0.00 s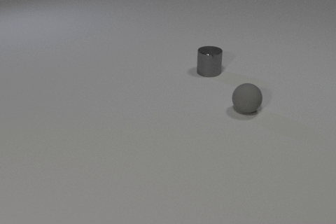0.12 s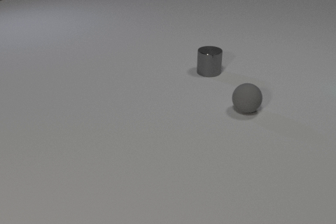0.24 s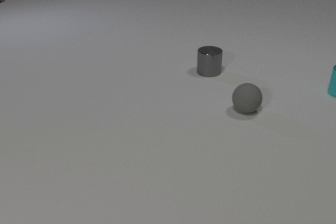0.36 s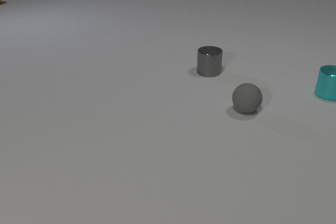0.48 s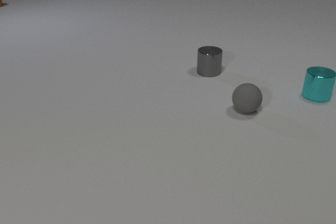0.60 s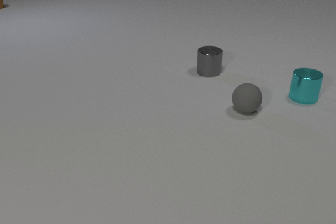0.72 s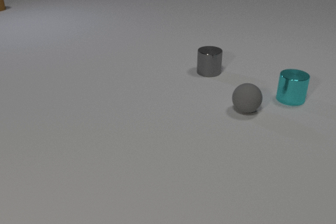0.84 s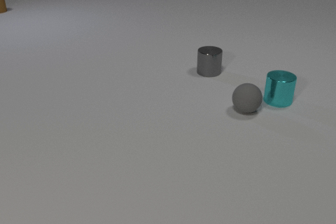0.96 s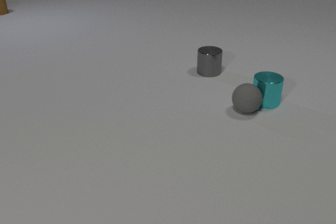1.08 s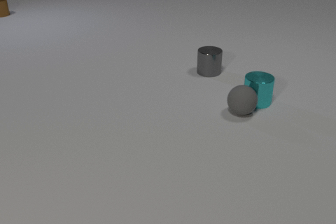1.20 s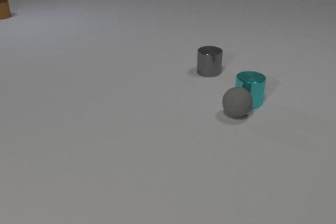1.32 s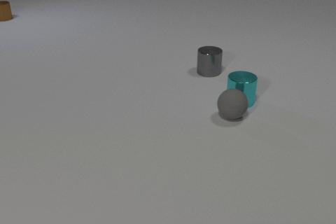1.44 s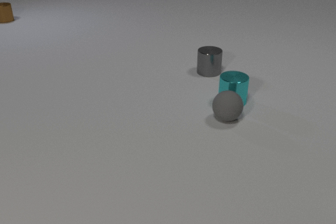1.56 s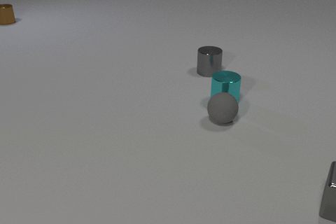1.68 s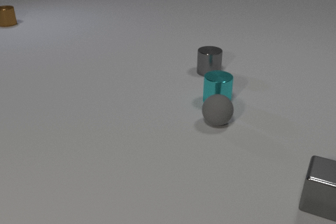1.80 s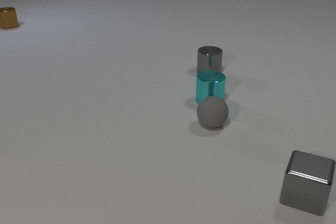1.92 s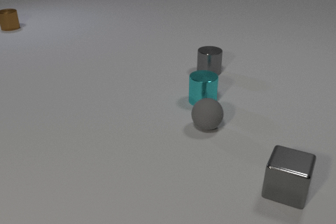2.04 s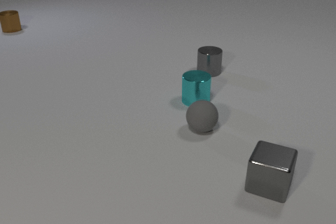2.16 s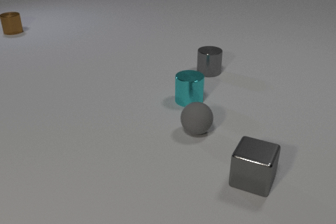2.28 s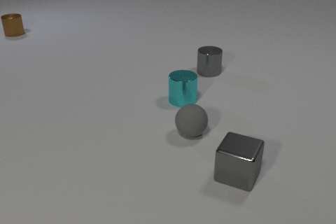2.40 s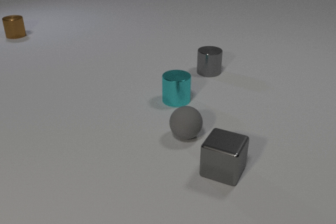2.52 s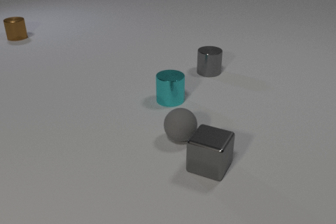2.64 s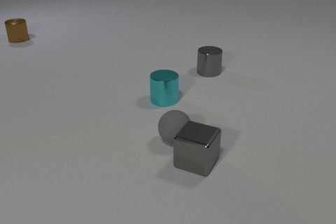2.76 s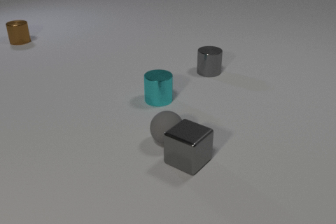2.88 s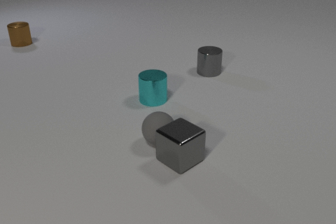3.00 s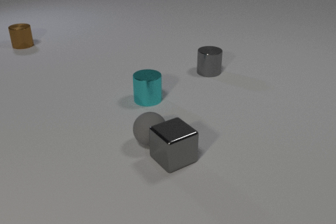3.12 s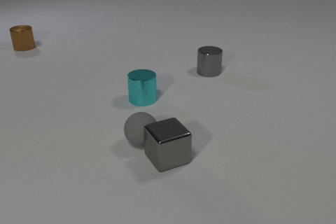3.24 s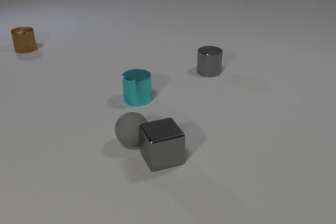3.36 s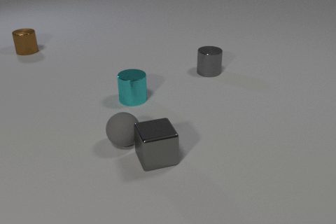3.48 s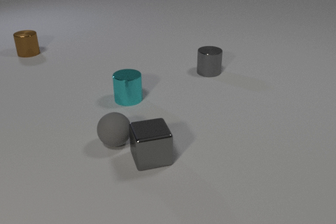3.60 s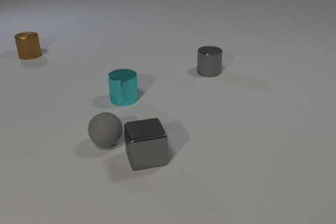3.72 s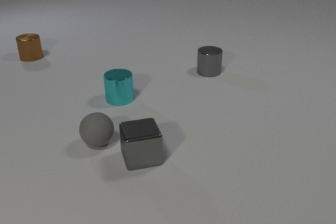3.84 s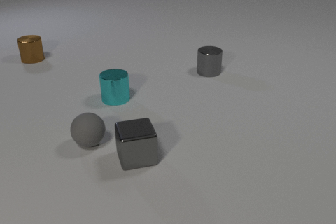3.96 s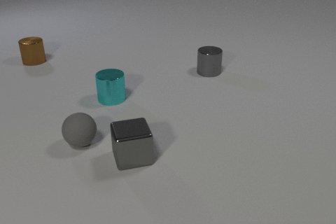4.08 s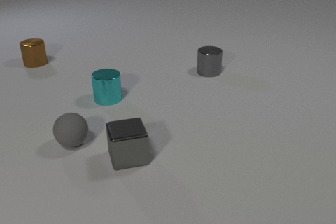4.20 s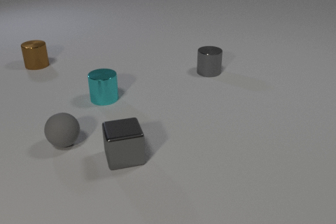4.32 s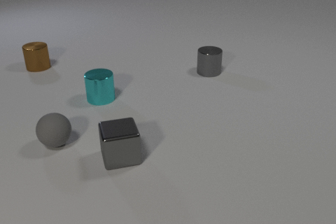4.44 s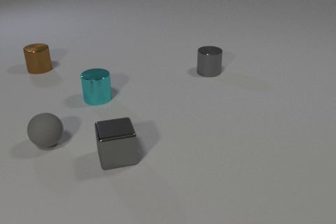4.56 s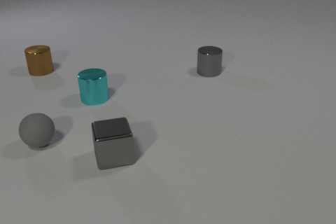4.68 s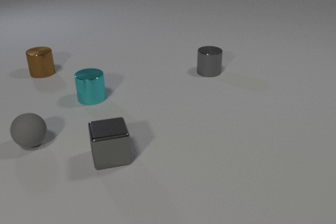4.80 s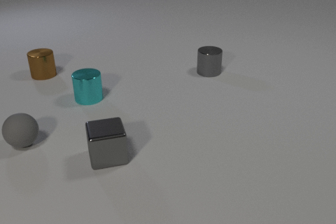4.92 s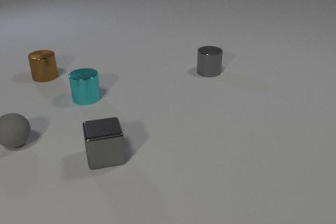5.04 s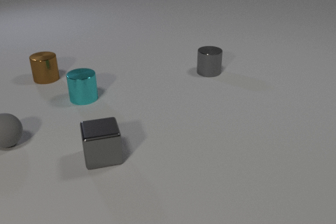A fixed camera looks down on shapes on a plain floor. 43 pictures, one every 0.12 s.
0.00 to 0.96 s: The cyan metal cylinder comes in at the right edge, slides to the left and toward the camera. The brown metal cylinder comes in at the left edge, slides toward the camera. The cyan metal cylinder and the gray rubber sphere collide.
0.96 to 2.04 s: The cyan metal cylinder slides to the left. The gray rubber sphere rolls toward the camera and to the left. The brown metal cylinder slides toward the camera. The gray metal cube comes in at the right edge, slides to the left.
2.04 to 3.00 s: The cyan metal cylinder slides to the left. The gray rubber sphere rolls to the left and toward the camera. The brown metal cylinder slides toward the camera. The gray metal cube slides to the left, spins so that its near face slides to the left, clockwise seen from above. The gray rubber sphere and the gray metal cube collide.
3.00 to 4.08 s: The cyan metal cylinder slides to the left. The gray rubber sphere rolls to the left. The brown metal cylinder slides toward the camera. The gray metal cube slides to the left.
4.08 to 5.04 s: The cyan metal cylinder slides to the left. The gray rubber sphere rolls to the left. The brown metal cylinder slides toward the camera. The gray metal cube slides to the left.
How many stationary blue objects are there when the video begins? 0.
What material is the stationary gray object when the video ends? metal.
What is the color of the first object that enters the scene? cyan.
